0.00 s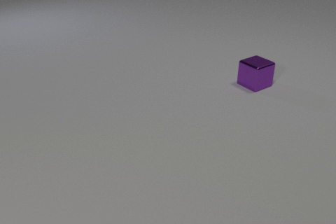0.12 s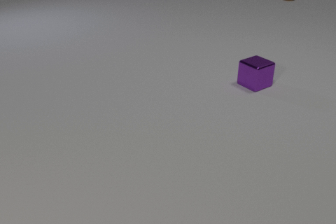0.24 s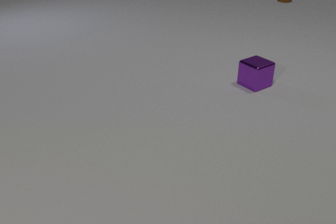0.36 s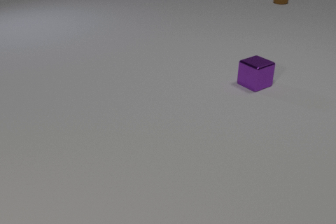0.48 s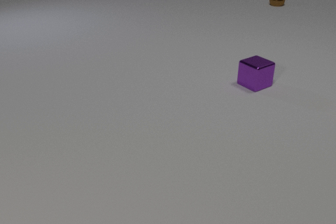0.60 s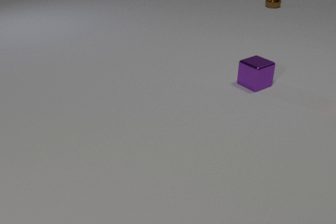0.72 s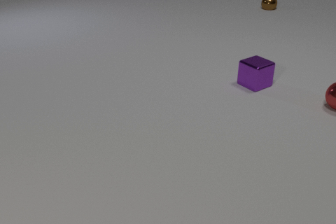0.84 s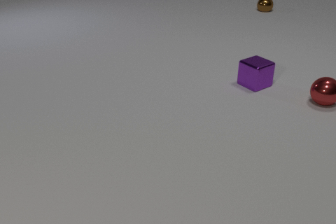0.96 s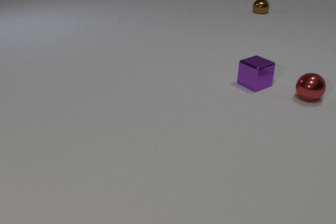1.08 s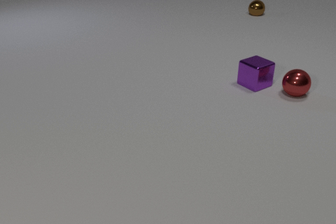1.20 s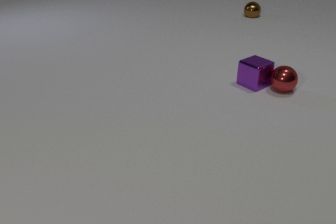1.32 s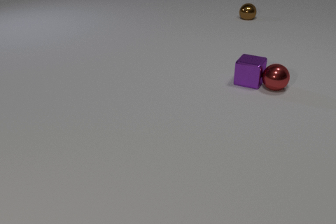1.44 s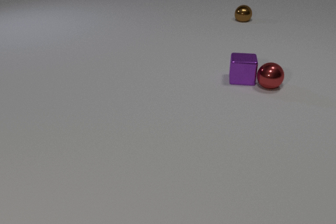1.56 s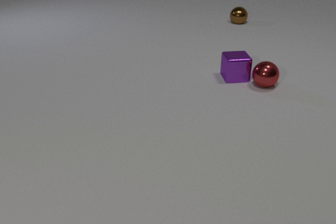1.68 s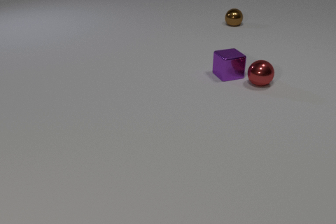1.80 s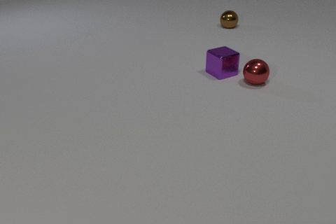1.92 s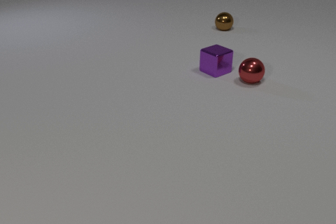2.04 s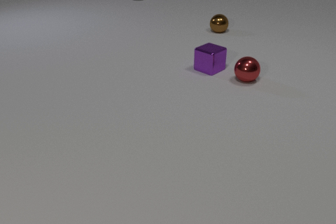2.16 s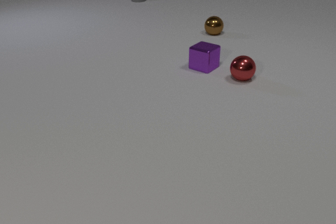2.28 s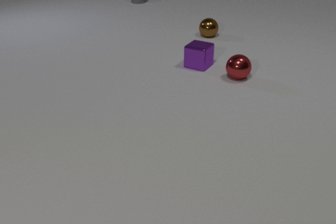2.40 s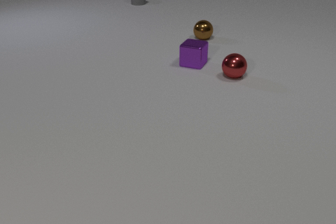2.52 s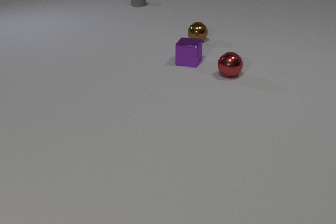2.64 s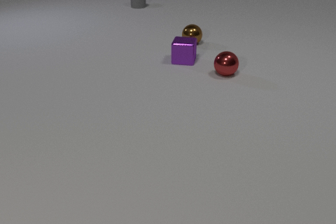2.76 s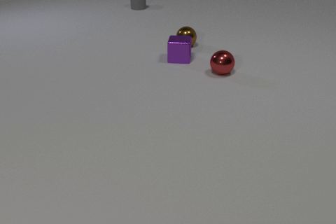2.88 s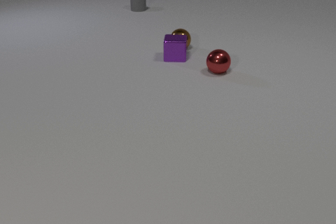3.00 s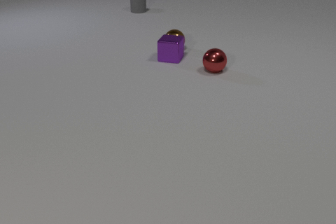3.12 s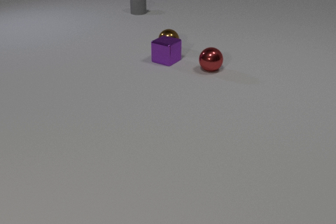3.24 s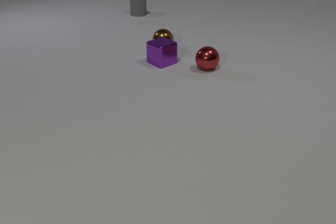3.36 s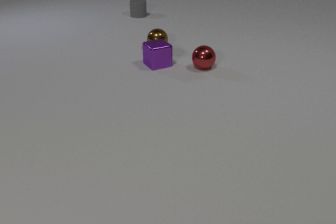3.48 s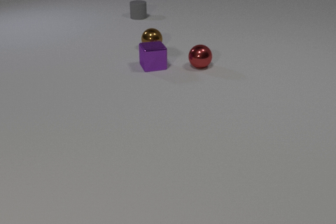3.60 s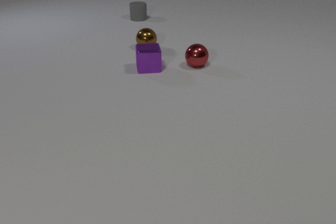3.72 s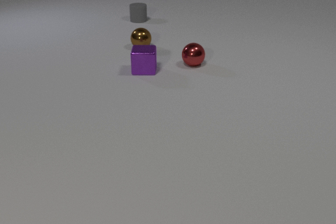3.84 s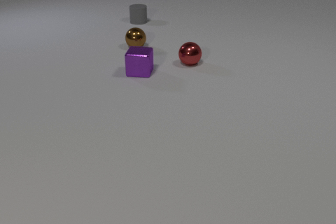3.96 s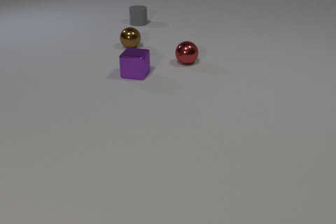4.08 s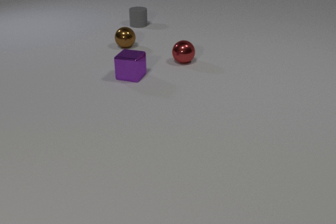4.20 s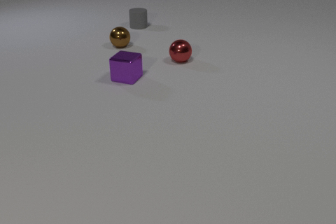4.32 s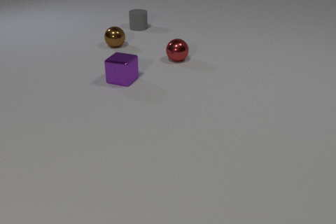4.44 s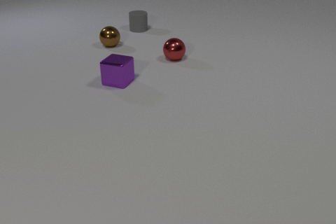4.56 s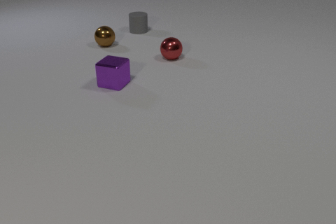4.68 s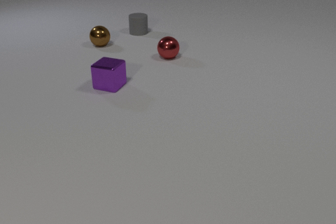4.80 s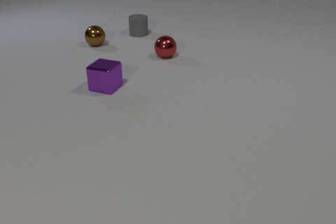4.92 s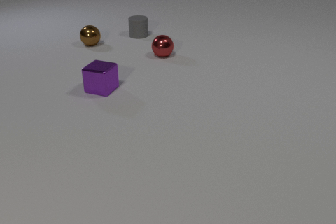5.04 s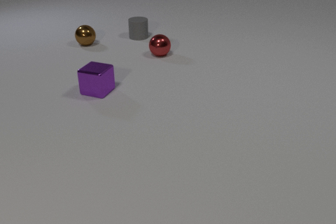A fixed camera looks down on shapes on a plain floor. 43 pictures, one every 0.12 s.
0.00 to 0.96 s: The red metal sphere comes in at the right edge, rolls to the left. The brown metal sphere rolls toward the camera and to the left.
0.96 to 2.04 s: The red metal sphere rolls to the left and away from the camera. The purple metal cube slides to the left and away from the camera, spins so that its near face slides to the right, counterclockwise seen from above. The brown metal sphere rolls toward the camera and to the left. The gray rubber cylinder comes in at the top edge, slides toward the camera. The red metal sphere and the purple metal cube collide.
2.04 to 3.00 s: The red metal sphere rolls to the left and away from the camera. The purple metal cube slides to the left and away from the camera, spins counterclockwise seen from above by about 30 degrees, its near face sliding to the right. The brown metal sphere rolls toward the camera and to the left. The gray rubber cylinder slides toward the camera. The purple metal cube and the brown metal sphere collide.
3.00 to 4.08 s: The red metal sphere rolls to the left and away from the camera. The purple metal cube slides toward the camera and to the left, spins clockwise seen from above by about 90 degrees, its near face sliding to the left. The brown metal sphere rolls to the left. The gray rubber cylinder slides toward the camera.
4.08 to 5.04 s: The red metal sphere rolls to the left and away from the camera. The purple metal cube slides to the left and toward the camera. The brown metal sphere rolls to the left. The gray rubber cylinder slides toward the camera.
What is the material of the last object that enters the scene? rubber.
Are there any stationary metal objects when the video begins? yes.
How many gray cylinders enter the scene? 1.
